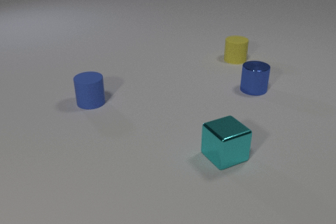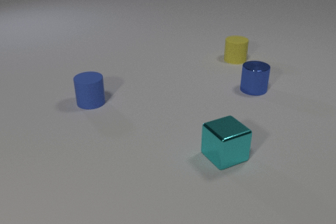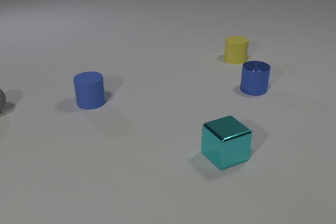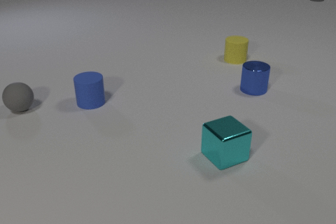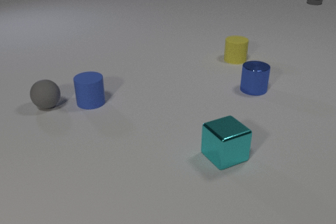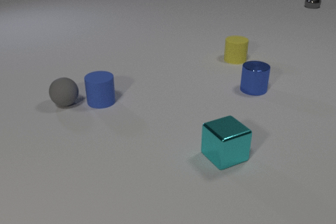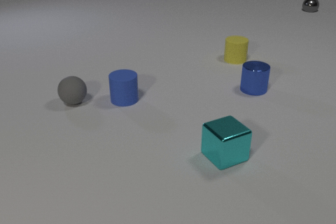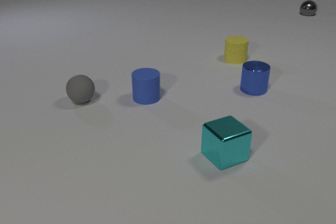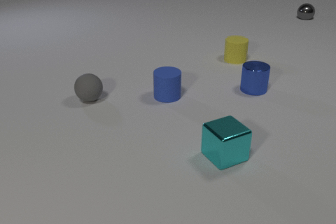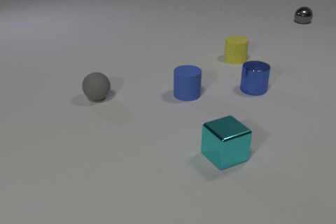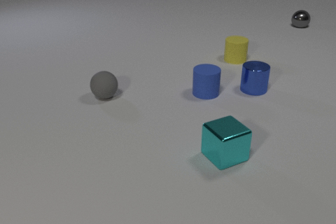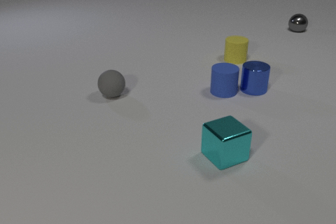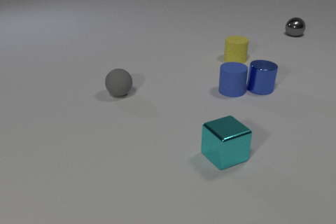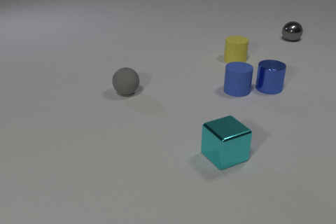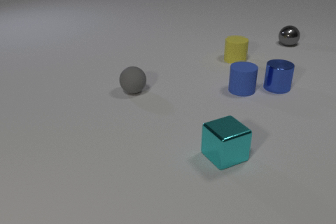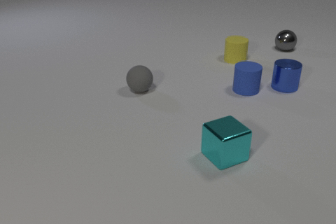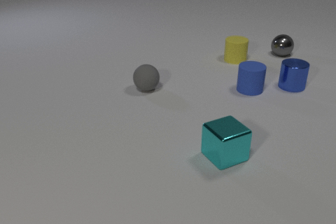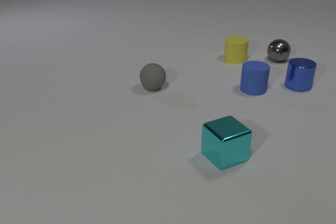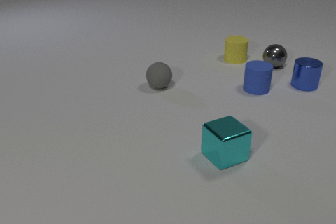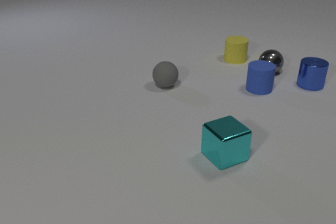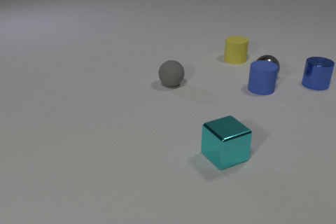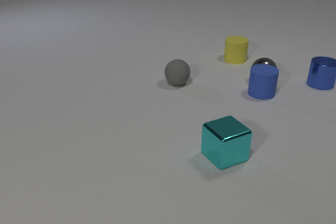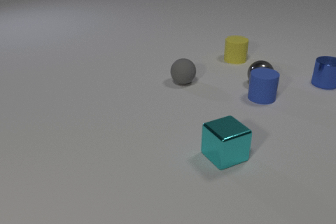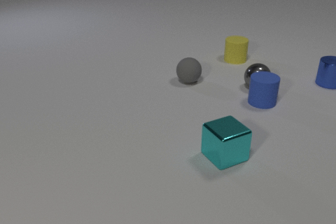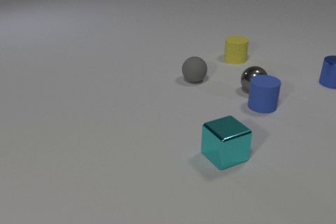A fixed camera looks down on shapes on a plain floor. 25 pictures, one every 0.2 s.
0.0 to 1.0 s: The gray rubber sphere comes in at the left edge, rolls to the right. The blue rubber cylinder slides to the right. The gray metal sphere comes in at the top edge, rolls toward the camera. The gray rubber sphere and the blue rubber cylinder collide.
1.0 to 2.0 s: The gray rubber sphere rolls to the right. The blue rubber cylinder slides to the right. The gray metal sphere rolls toward the camera.
2.0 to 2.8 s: The gray rubber sphere rolls to the right. The blue rubber cylinder slides to the right. The blue metal cylinder slides to the right and away from the camera. The gray metal sphere rolls toward the camera. The blue rubber cylinder and the blue metal cylinder collide.
2.8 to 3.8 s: The gray rubber sphere rolls to the right. The blue rubber cylinder slides to the right and away from the camera. The blue metal cylinder slides to the right and away from the camera. The gray metal sphere rolls toward the camera.
3.8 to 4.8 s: The gray rubber sphere rolls to the right and away from the camera. The blue rubber cylinder slides toward the camera. The blue metal cylinder slides to the right and away from the camera. The gray metal sphere rolls toward the camera. The blue rubber cylinder and the gray metal sphere collide.
How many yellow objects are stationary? 1.
What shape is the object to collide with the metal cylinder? cylinder.
What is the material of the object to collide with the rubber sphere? rubber.
